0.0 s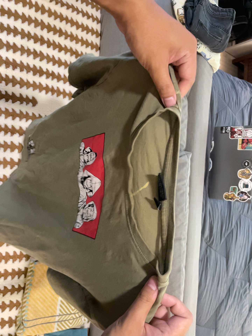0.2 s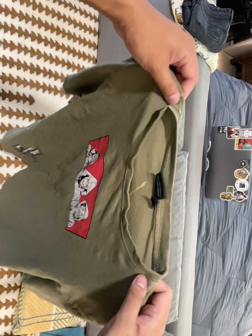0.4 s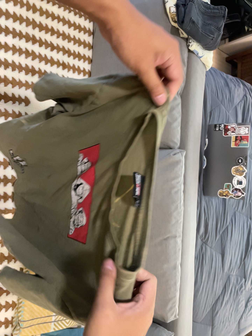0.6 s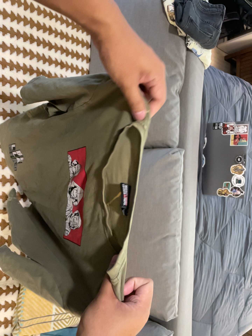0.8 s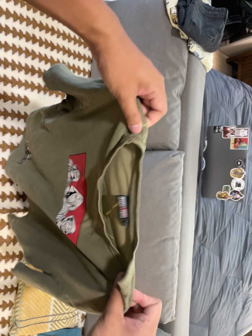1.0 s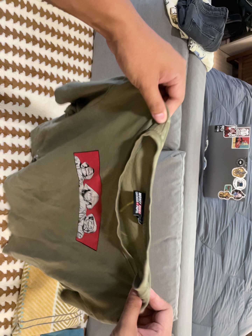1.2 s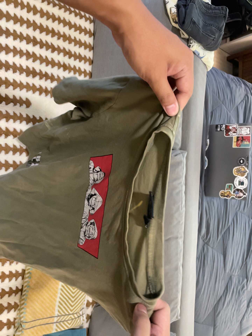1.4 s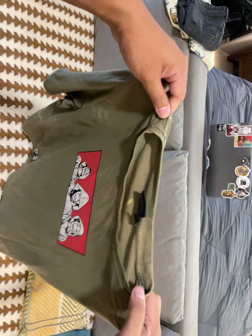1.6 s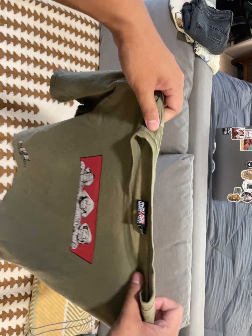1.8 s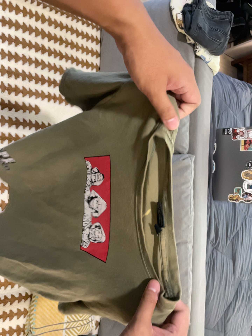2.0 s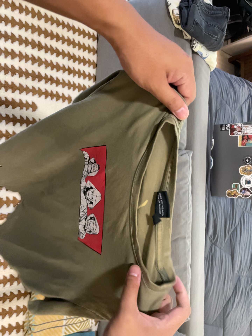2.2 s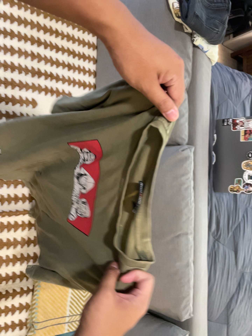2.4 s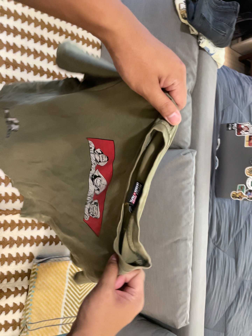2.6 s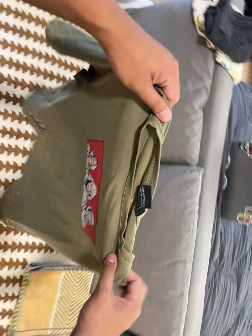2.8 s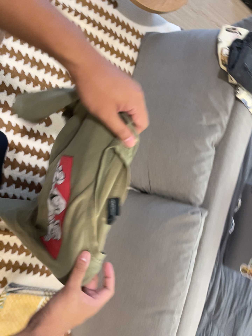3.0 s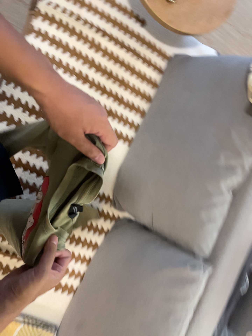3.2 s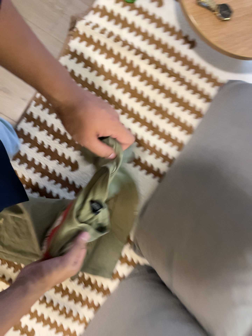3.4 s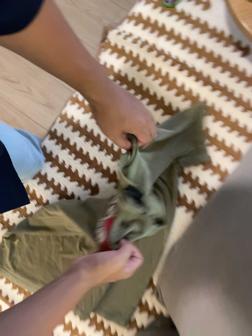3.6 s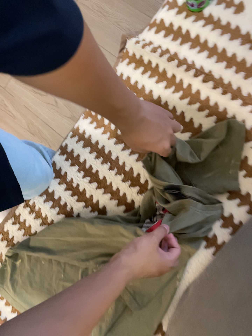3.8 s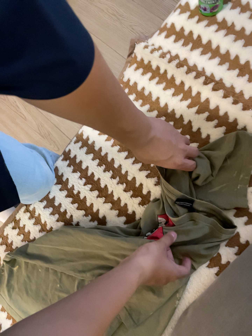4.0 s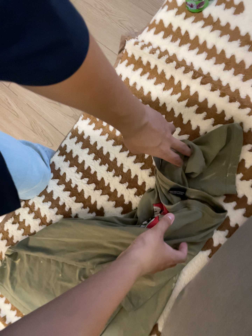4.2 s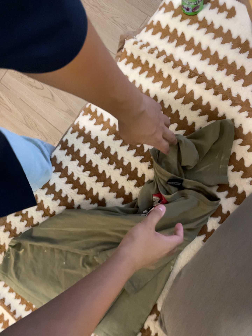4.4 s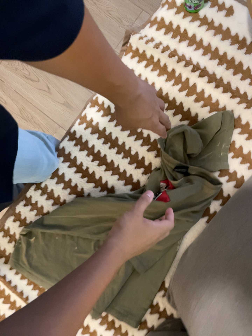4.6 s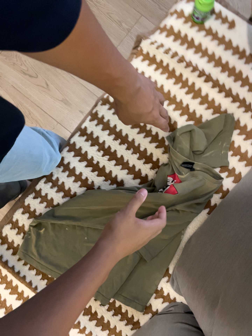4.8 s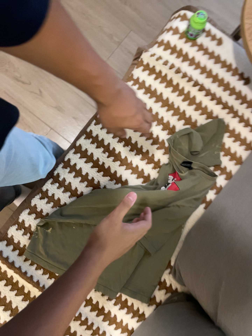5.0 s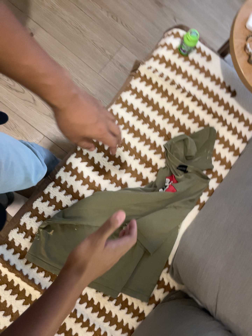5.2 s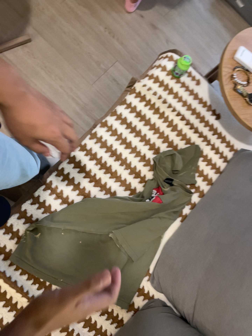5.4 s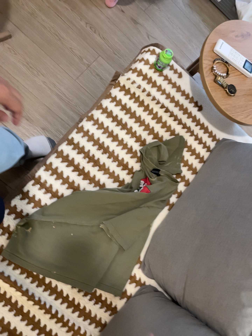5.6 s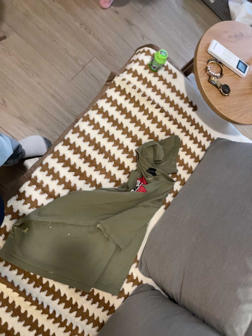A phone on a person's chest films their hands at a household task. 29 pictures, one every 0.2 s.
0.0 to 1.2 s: The camera keeps its place and its aim.
1.2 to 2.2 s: The camera shifts only a little, or ends up much as it began.
2.2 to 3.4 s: The camera pans to its left by about 40 degrees. It travels forward, to its right and toward the top of its view, about 60 cm. Its aim tips toward the top of its view by about 15 degrees, and the scene shifts downward. It rolls about its line of sight by about 35 degrees, and the scene rotates clockwise.
3.4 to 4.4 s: The camera shifts only a little, or ends up much as it began.
4.4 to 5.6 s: The camera pans to its right by about 25 degrees. It travels to its left and backward, about 40 cm.
The film runs backward here.
